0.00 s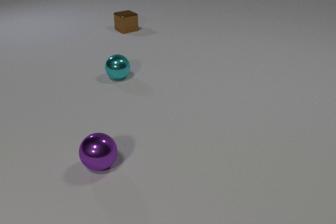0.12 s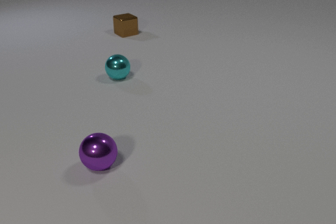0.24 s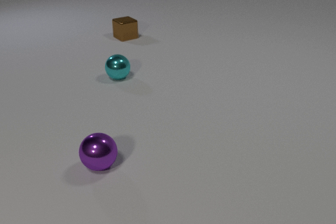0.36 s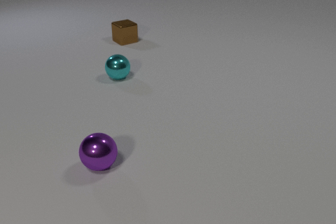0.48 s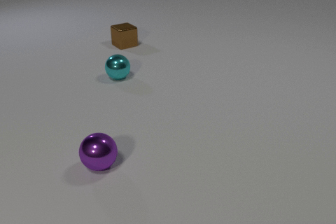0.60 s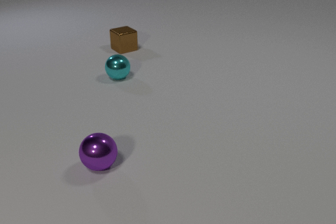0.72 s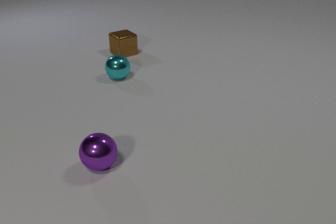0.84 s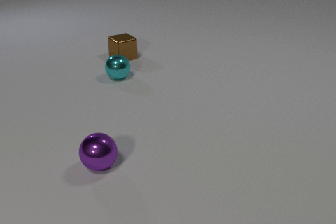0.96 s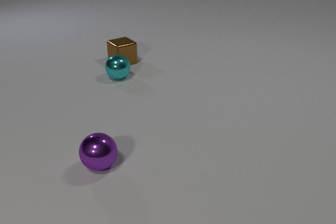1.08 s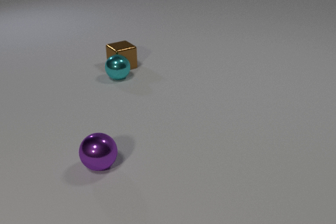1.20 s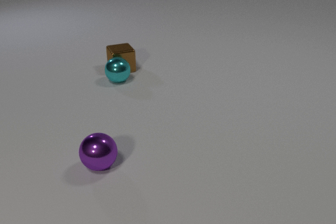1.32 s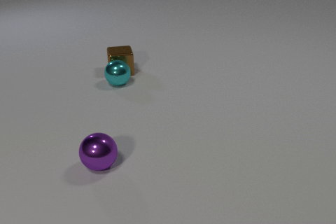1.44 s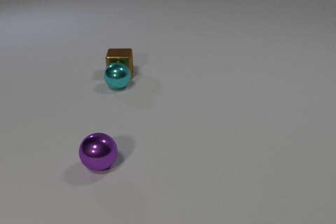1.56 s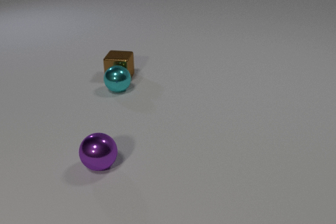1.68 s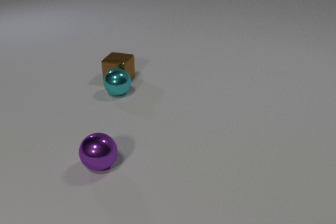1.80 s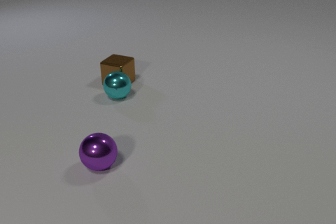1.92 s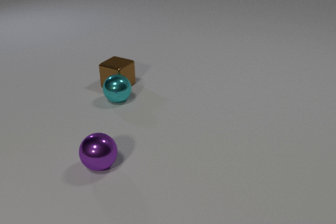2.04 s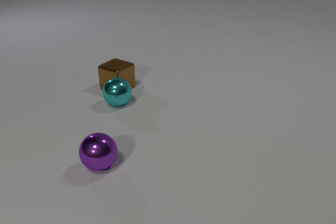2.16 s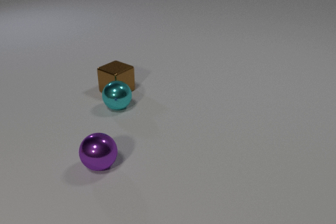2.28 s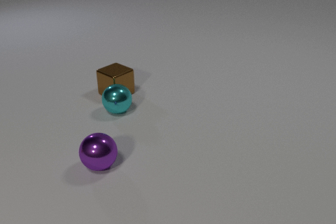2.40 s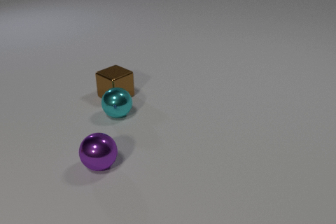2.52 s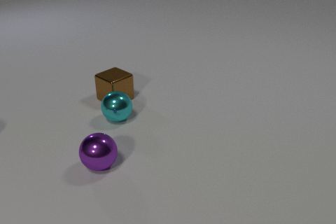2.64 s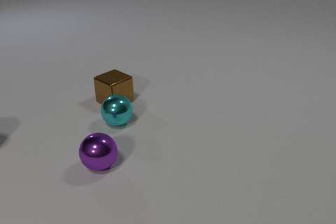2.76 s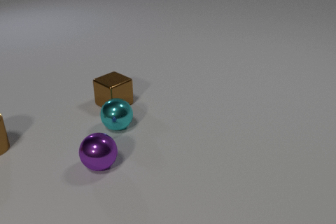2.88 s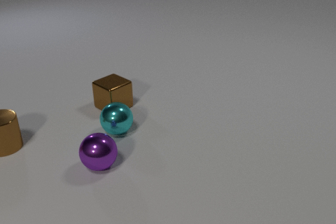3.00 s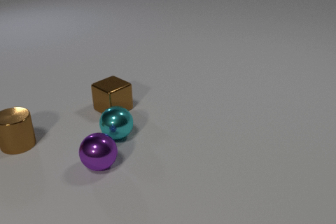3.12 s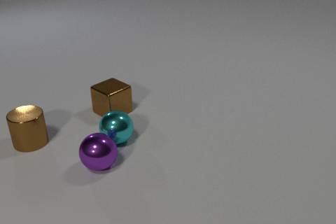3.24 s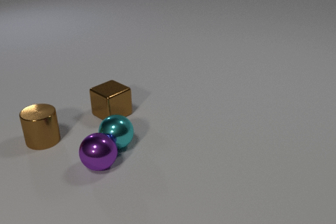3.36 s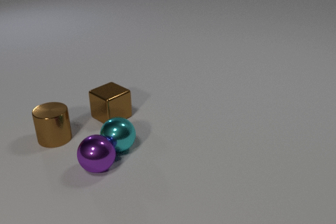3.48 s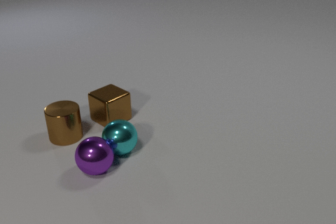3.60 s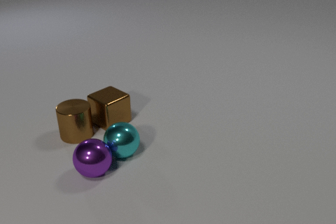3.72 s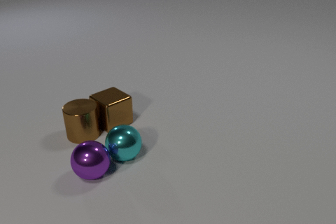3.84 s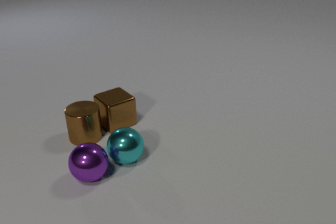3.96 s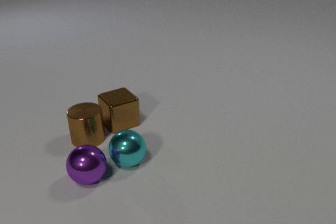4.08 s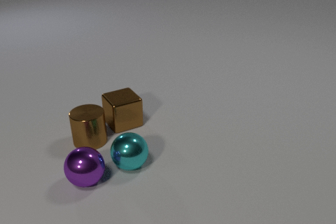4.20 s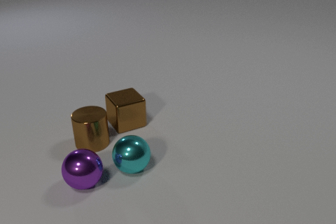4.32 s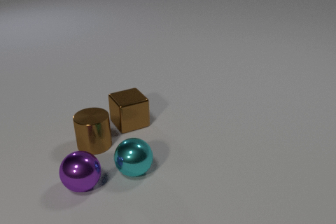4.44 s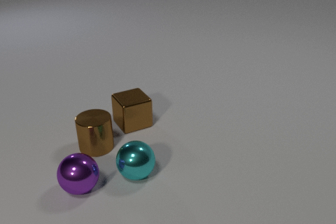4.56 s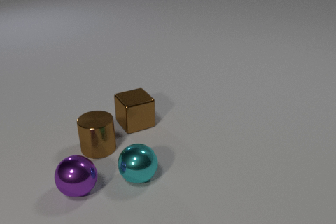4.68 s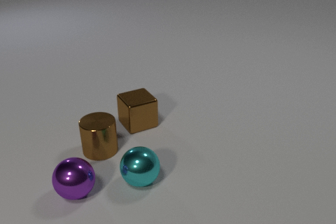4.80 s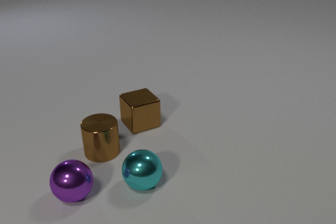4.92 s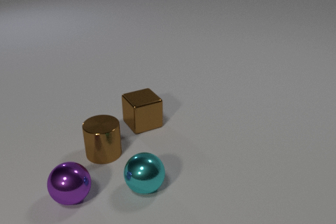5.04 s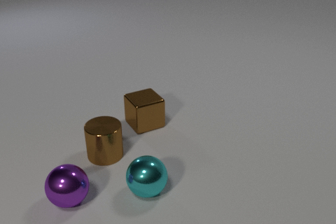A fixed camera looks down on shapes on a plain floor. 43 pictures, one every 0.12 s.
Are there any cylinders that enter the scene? yes.
What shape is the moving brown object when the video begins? cube.
What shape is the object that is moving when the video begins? cube.
0.00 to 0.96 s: The brown metal cube slides toward the camera.
0.96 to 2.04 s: The brown metal cube slides toward the camera, spins so that its near face slides to the left, clockwise seen from above. The cyan metal sphere rolls toward the camera. The brown metal cube and the cyan metal sphere collide.
2.04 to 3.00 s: The brown metal cube slides toward the camera. The cyan metal sphere rolls toward the camera. The brown metal cylinder comes in at the left edge, slides to the right.
3.00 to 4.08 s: The brown metal cube slides toward the camera. The cyan metal sphere rolls toward the camera. The purple metal sphere rolls toward the camera and to the left. The brown metal cylinder slides to the right. The cyan metal sphere and the purple metal sphere collide. The brown metal cube and the brown metal cylinder collide.
4.08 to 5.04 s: The brown metal cube slides to the right. The cyan metal sphere rolls toward the camera and to the right. The purple metal sphere rolls toward the camera and to the left. The brown metal cylinder slides toward the camera and to the right.
